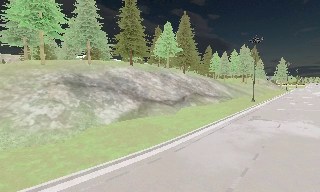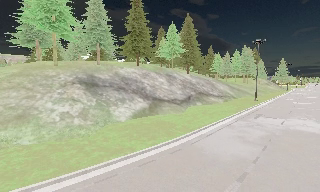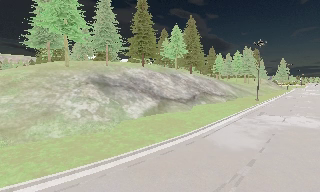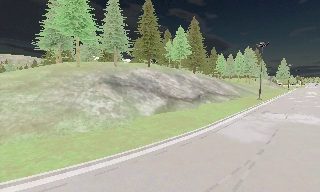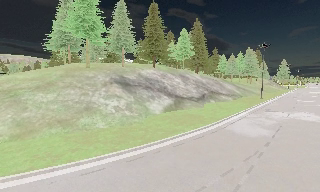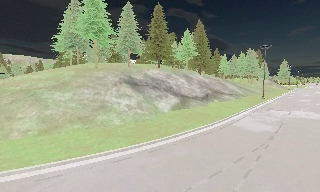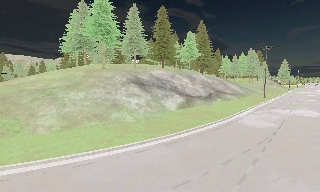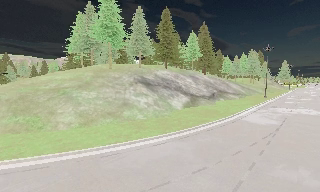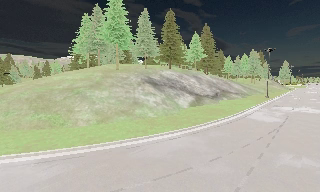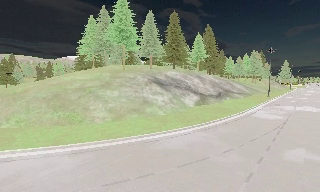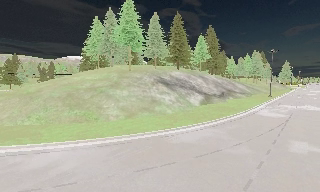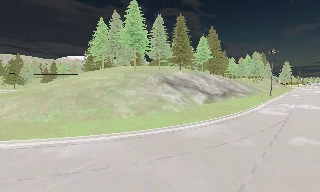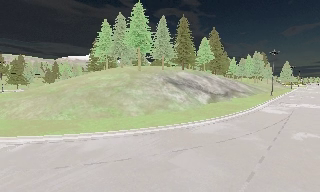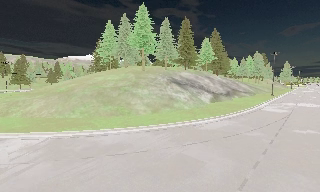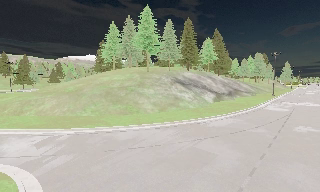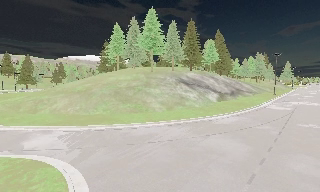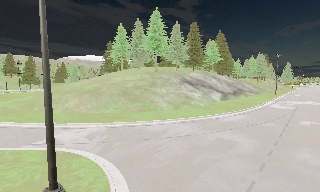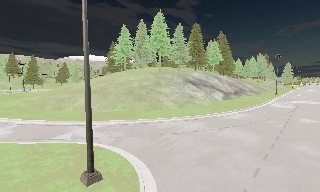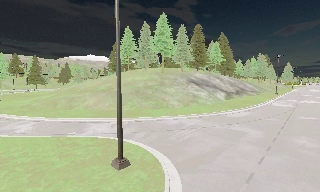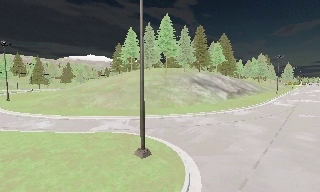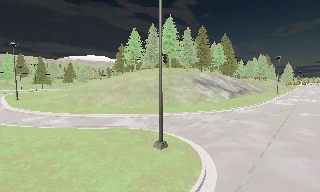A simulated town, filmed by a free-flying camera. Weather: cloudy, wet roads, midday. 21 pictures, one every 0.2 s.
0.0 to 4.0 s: The camera travels backward and to its left, about 30 m, so what stands in front gets smaller.
The film runs backward here.
